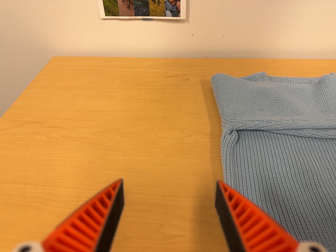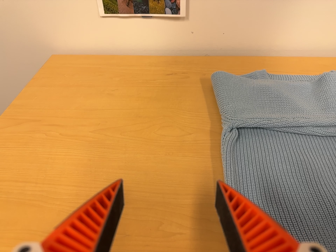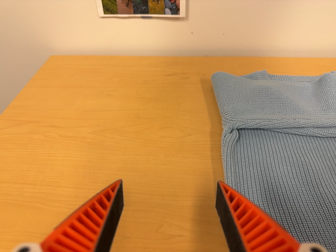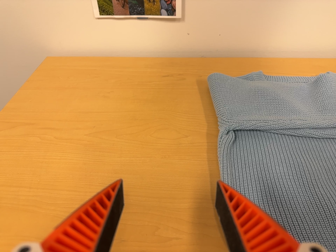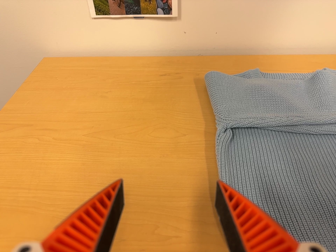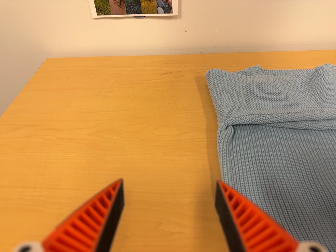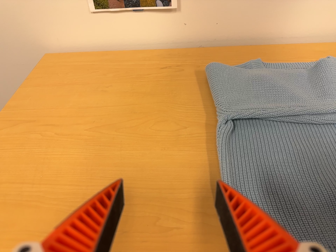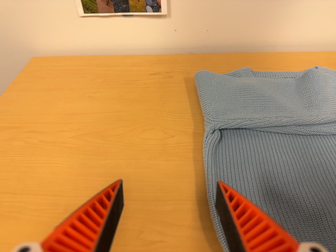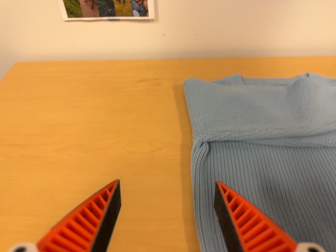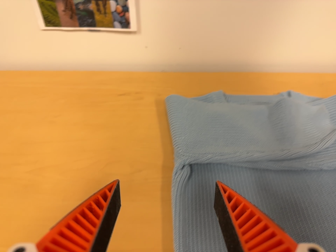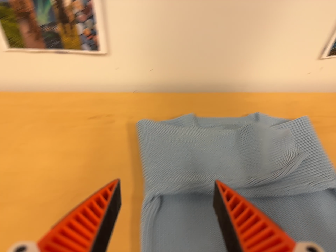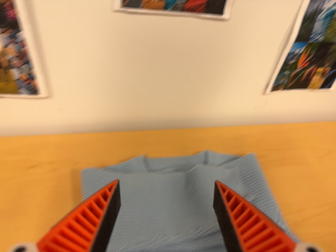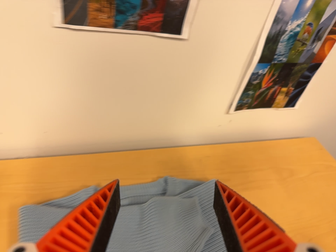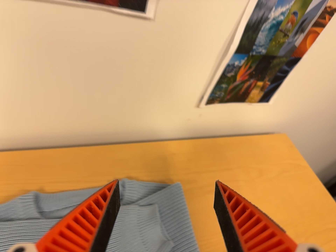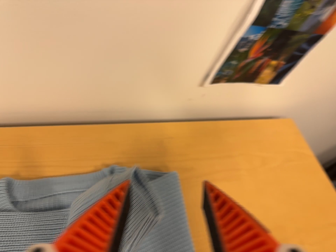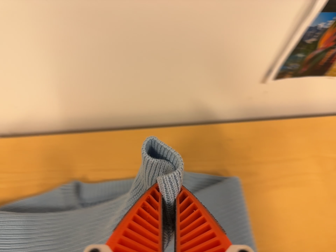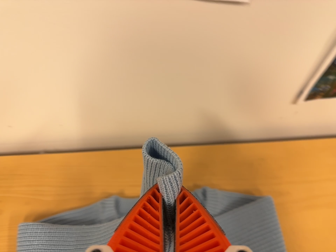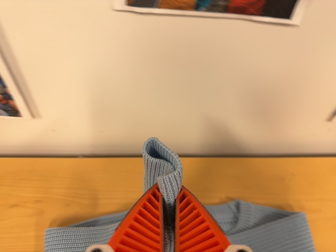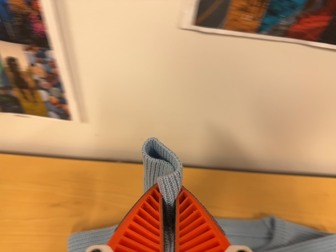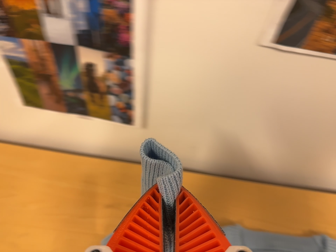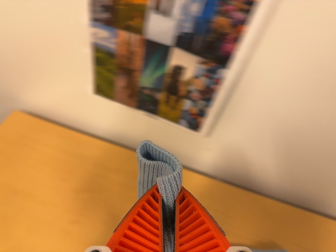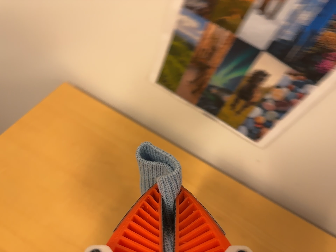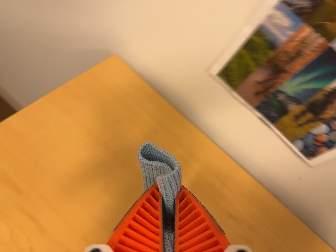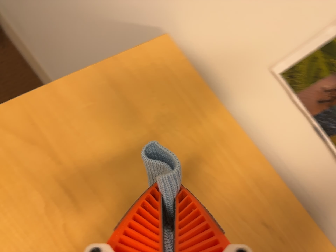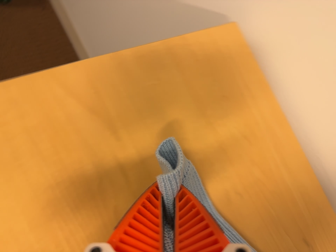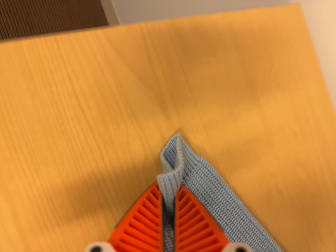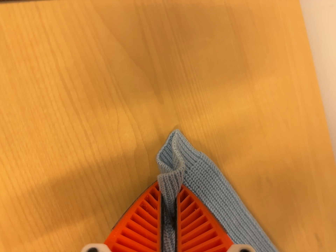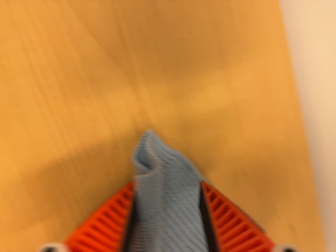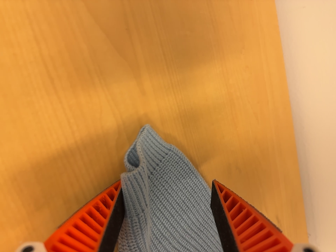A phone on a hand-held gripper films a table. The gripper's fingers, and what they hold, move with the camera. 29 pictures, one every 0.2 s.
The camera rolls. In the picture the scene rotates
clockwise.
0.0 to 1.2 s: The camera shifts only a little, or ends up much as it began.
1.2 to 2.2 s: The camera pans to its right by about 20 degrees. It travels toward the top of its view and to its right, about 22 cm, so close, fixed things drift downward.
2.2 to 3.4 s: The camera travels forward and toward the top of its view, about 20 cm, so what stands in front looms larger.
3.4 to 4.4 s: The camera pans to its left by about 10 degrees. It travels to its left, about 38 cm, so close, fixed things drift to the right. It rolls about its line of sight by about 40 degrees, and the scene rotates clockwise.
4.4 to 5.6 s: The camera travels to its left and forward, about 20 cm, so close, fixed things drift to the right. Its aim tips toward the bottom of its view by about 15 degrees, and the scene shifts upward. It rolls about its line of sight by about 30 degrees, and the scene rotates clockwise.
The film runs backward here.
